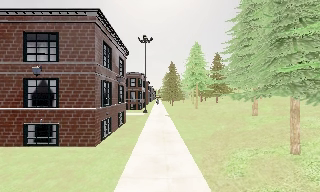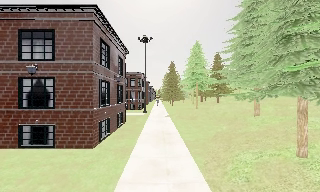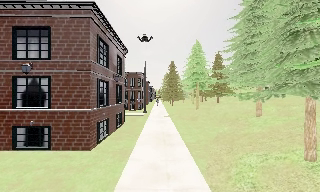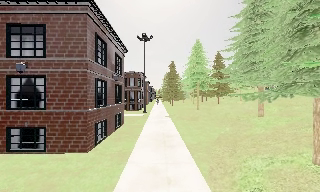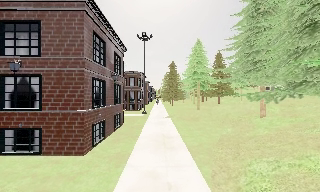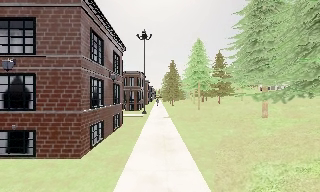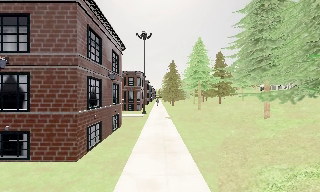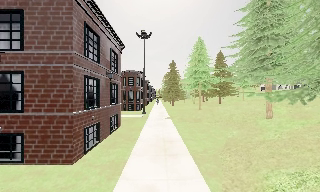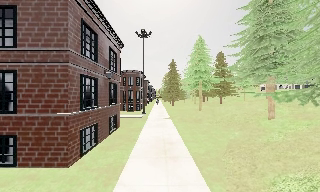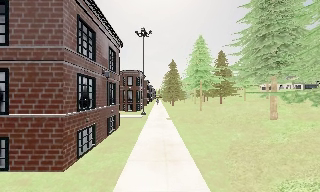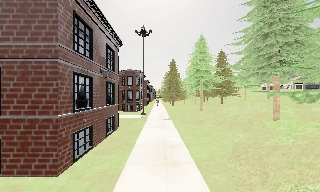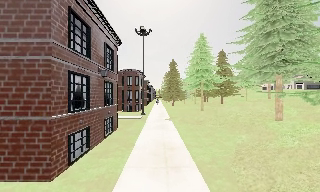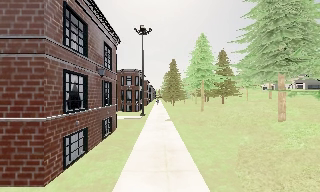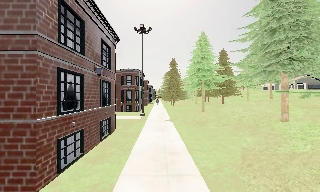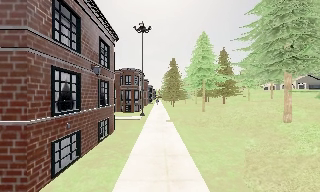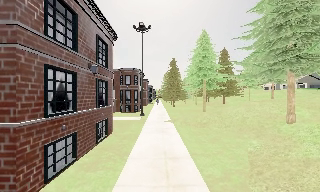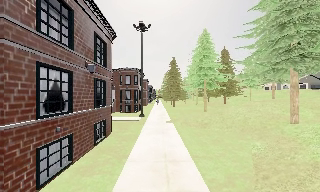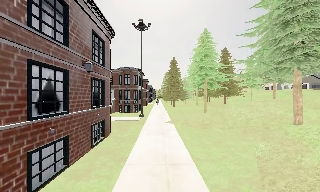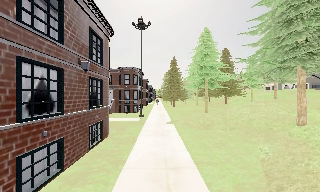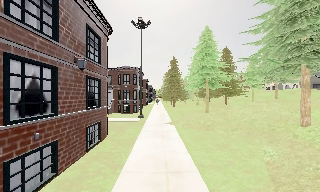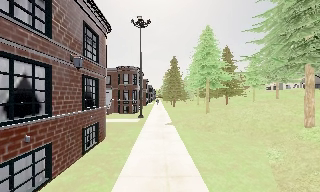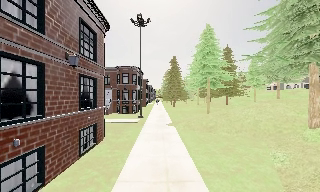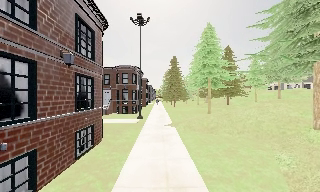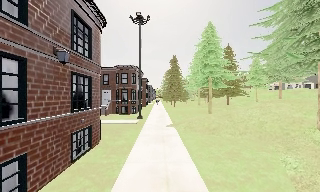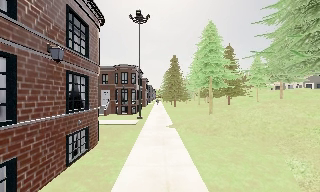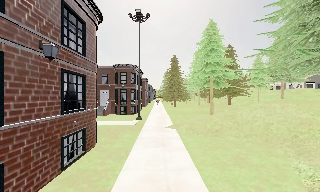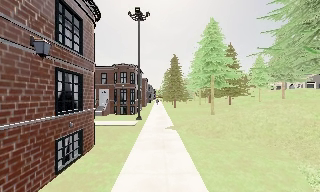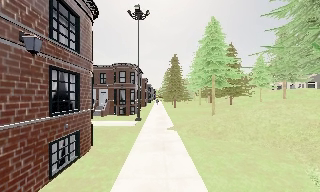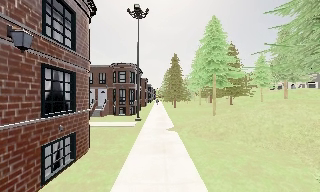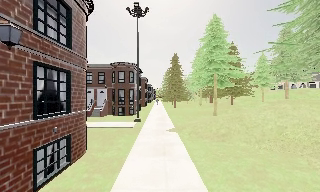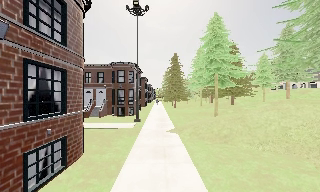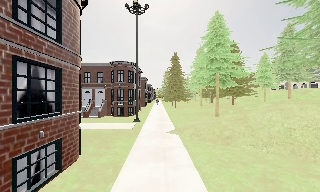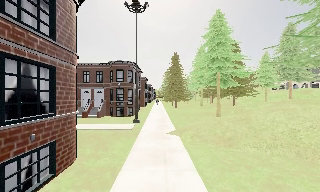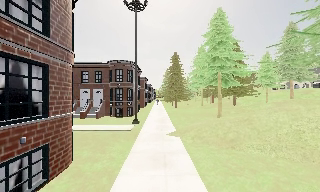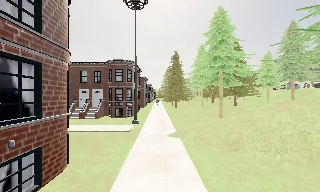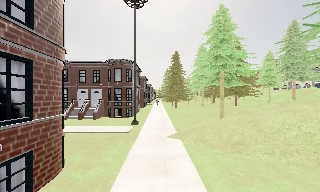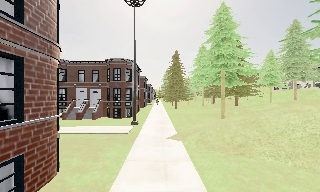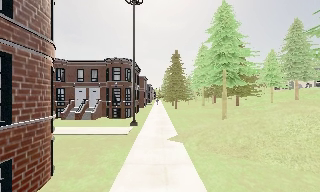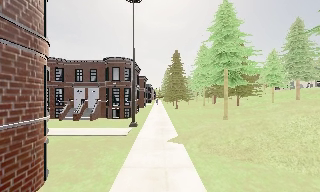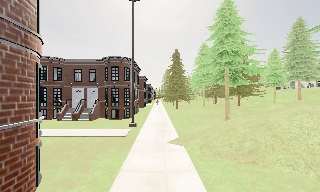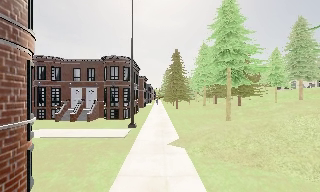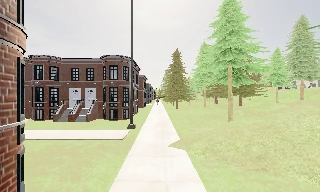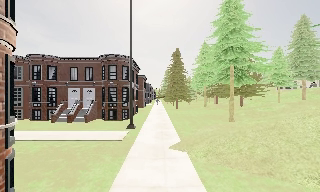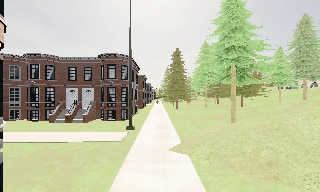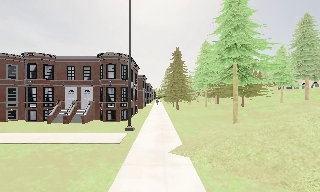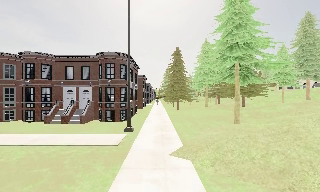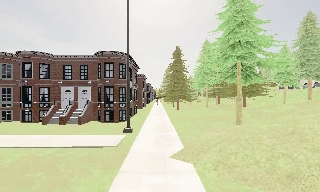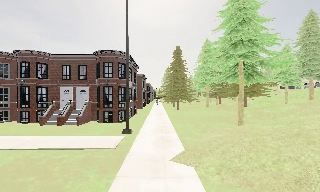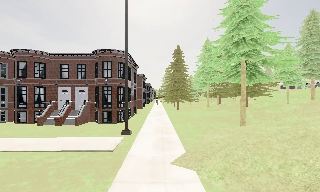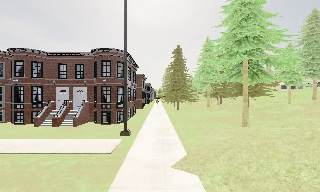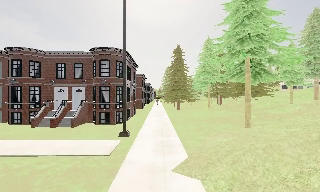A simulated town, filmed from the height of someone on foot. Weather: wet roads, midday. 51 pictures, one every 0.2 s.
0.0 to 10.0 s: The camera travels forward, about 15 m, so what stands in front looms larger.
The film runs forward here.
